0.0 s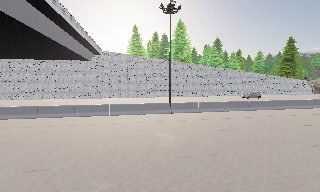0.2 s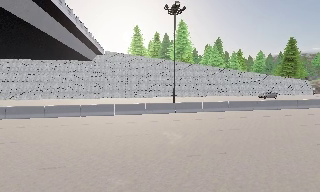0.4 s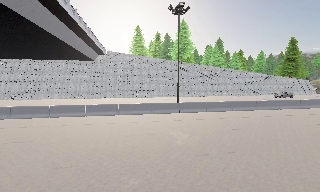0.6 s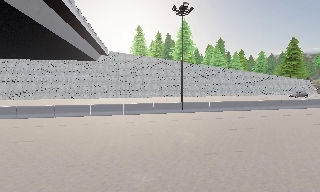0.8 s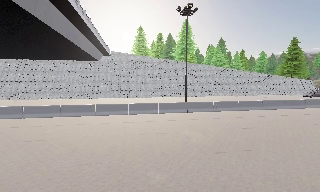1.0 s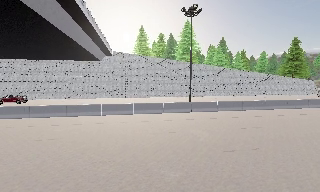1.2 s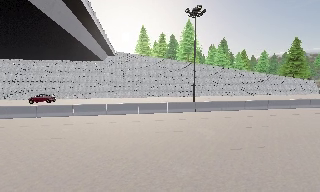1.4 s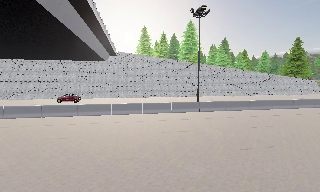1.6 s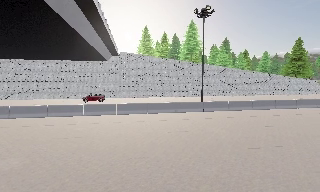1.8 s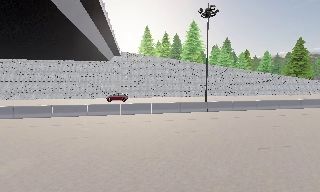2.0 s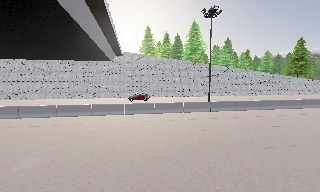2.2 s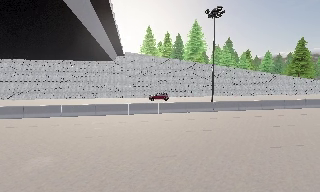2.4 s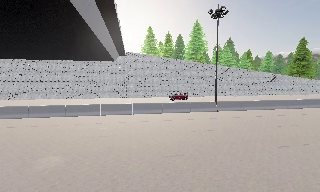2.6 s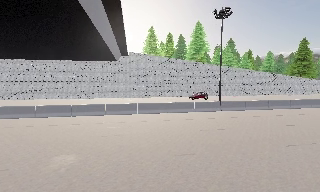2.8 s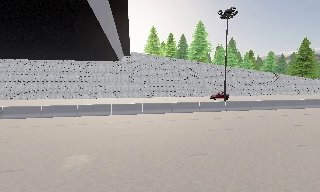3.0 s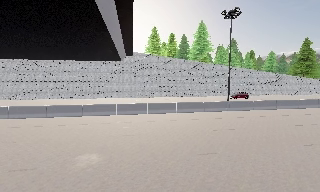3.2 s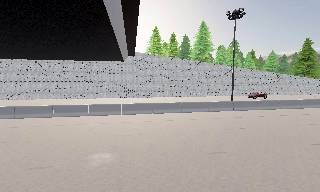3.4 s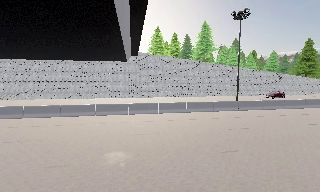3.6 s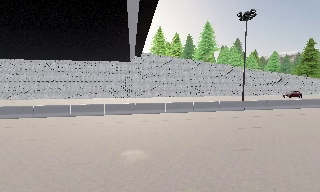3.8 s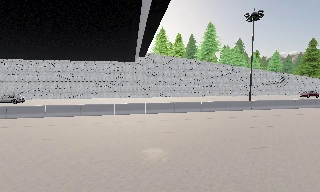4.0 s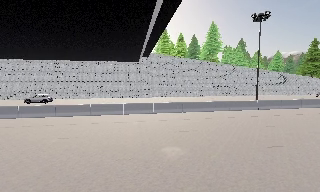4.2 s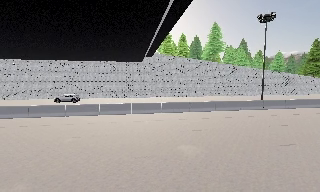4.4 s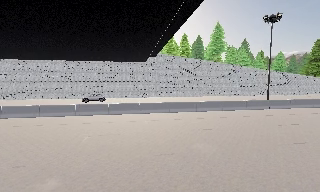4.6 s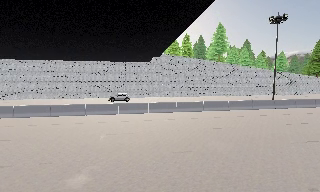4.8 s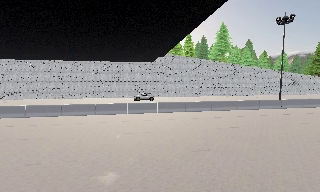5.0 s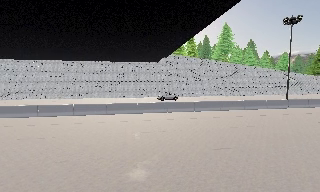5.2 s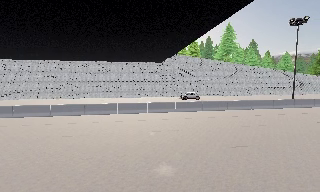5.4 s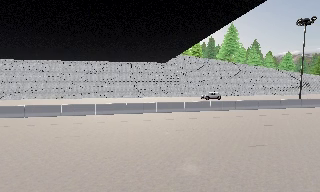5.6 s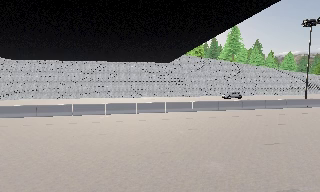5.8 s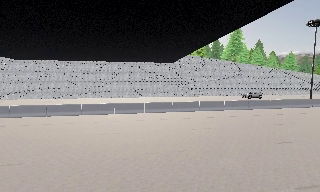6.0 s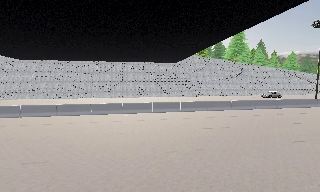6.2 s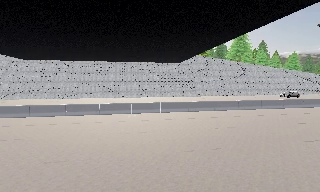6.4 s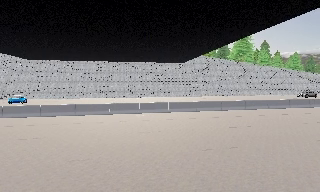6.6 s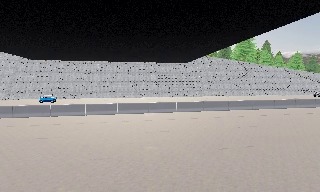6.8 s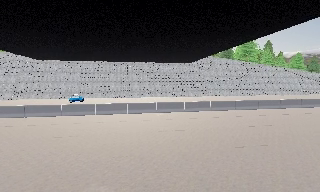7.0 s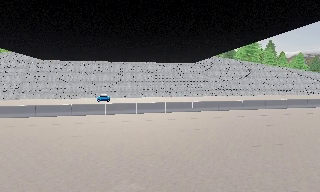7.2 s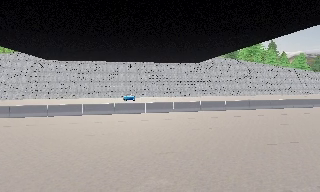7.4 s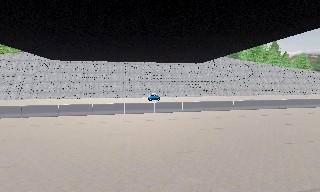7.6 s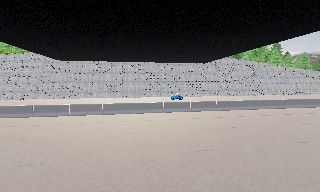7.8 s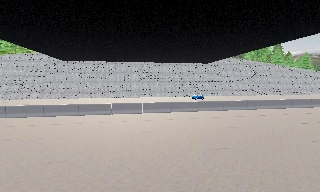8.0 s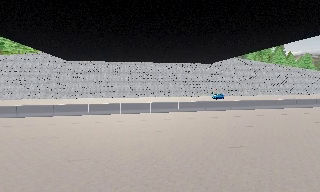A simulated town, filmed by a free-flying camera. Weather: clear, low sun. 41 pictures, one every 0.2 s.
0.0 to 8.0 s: The camera travels to its left, about 30 m, so close, fixed things drift to the right. It gains speed.
The film runs backward here.
